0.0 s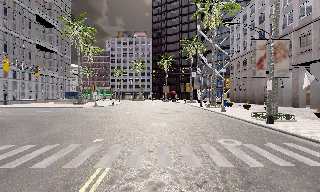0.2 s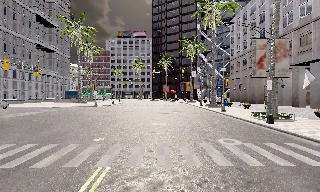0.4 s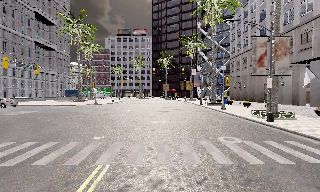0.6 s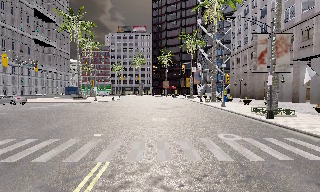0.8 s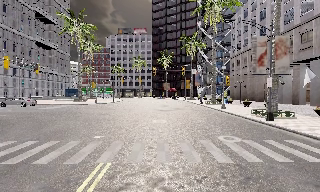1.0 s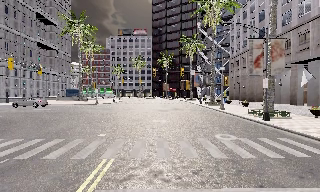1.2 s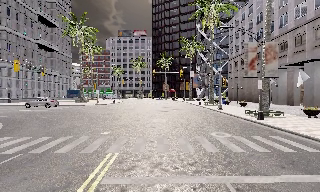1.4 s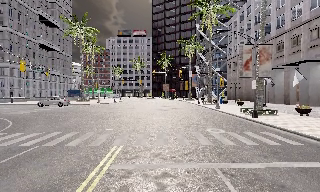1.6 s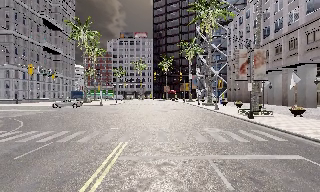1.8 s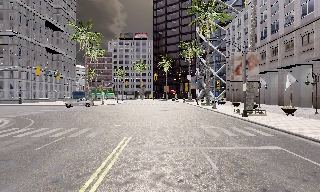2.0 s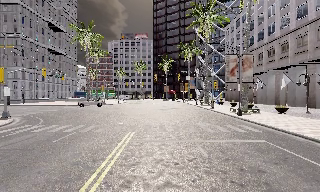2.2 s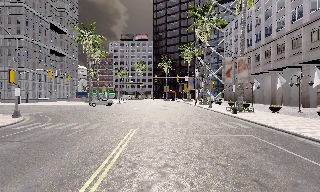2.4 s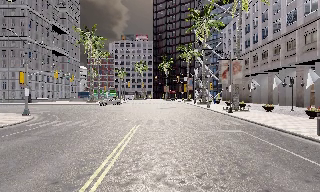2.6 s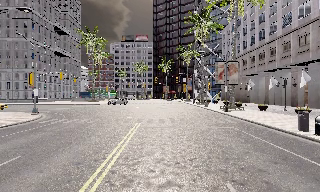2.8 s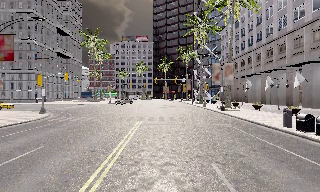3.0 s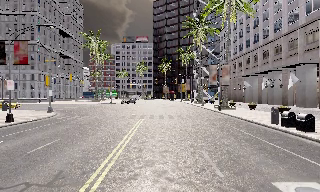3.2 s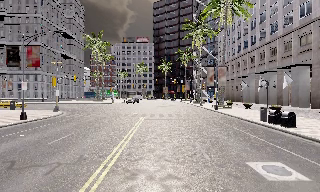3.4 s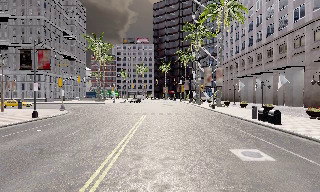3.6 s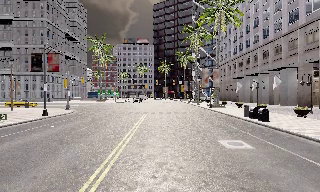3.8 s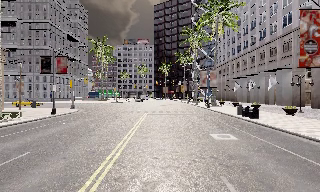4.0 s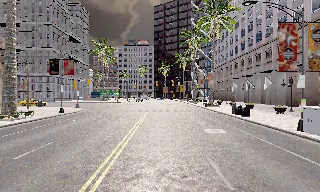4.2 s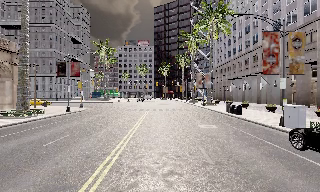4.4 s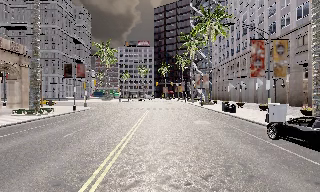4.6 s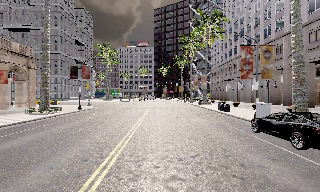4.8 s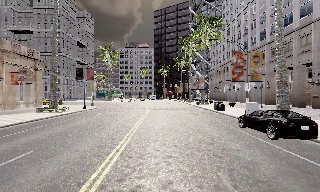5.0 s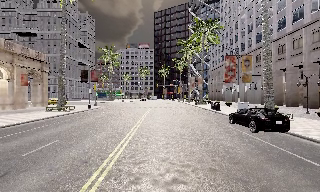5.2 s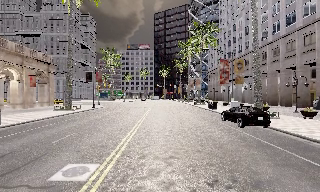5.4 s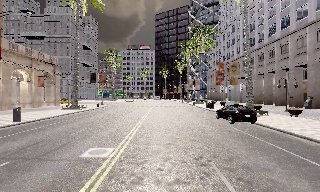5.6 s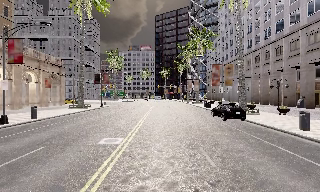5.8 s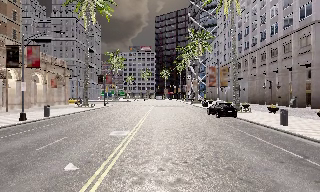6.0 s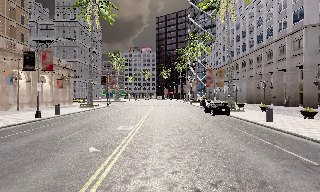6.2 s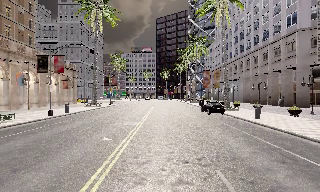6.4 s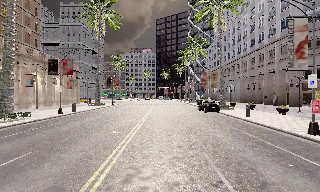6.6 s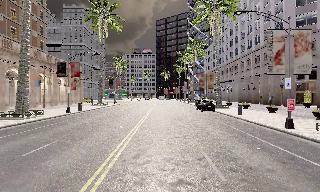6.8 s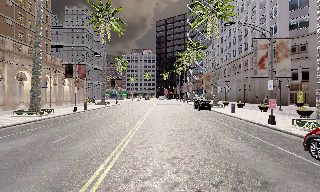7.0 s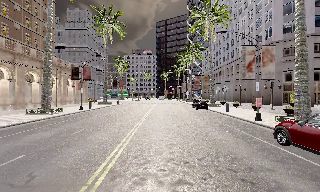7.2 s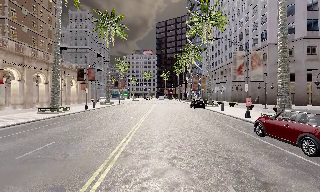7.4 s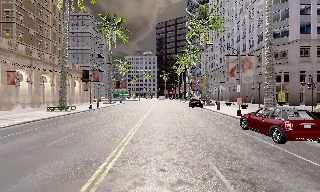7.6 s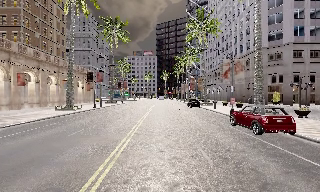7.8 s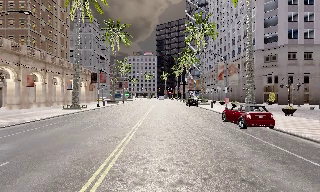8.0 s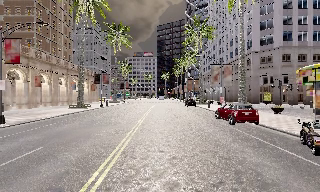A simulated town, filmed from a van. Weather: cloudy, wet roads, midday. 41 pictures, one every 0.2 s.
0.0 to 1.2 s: The camera travels backward, about 1 m, so what stands in front gets smaller. It gains speed.
1.2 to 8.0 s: The camera travels backward, about 50 m, so what stands in front gets smaller.
The film runs backward here.
